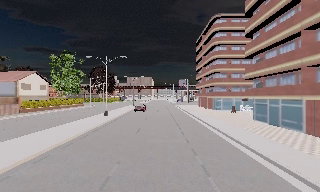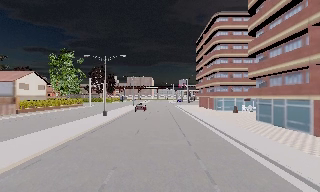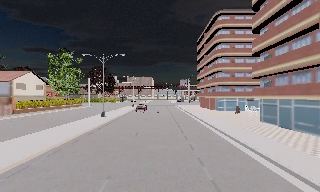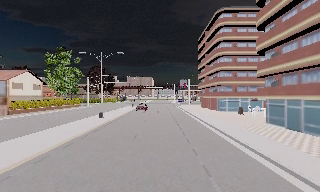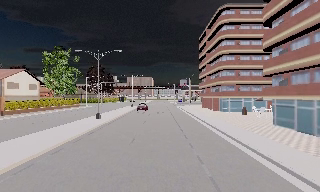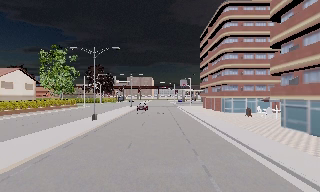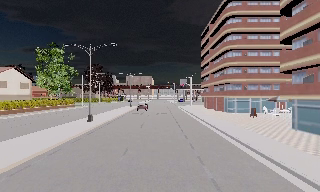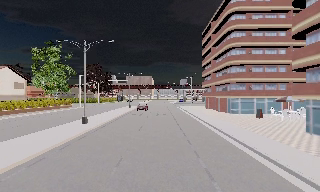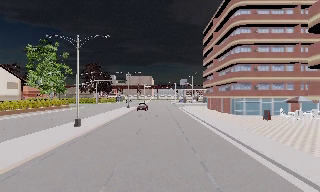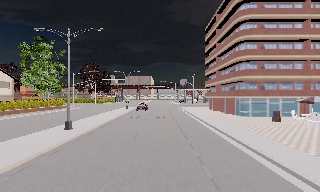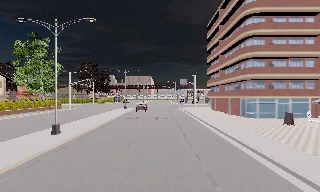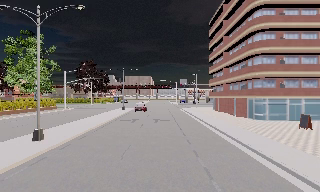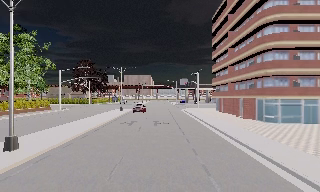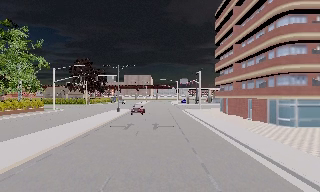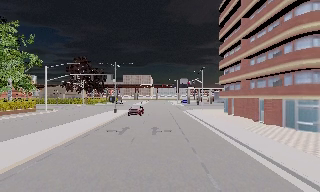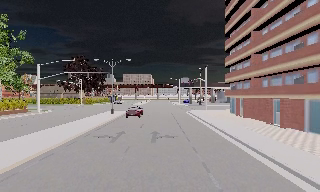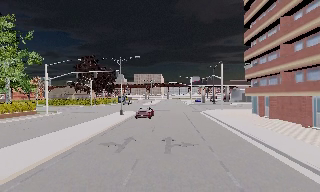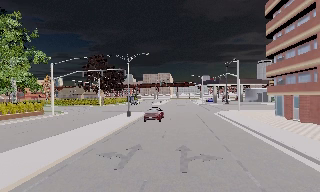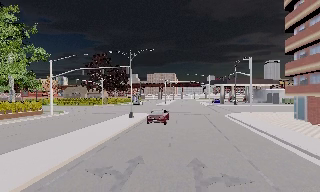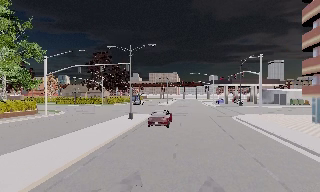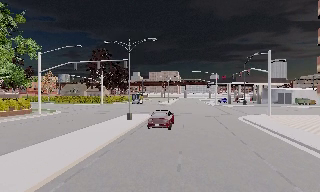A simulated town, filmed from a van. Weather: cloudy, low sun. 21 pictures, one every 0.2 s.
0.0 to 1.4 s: The camera travels forward, about 6 m, so what stands in front looms larger. It gains speed.
1.4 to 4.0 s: The camera travels forward, about 20 m, so what stands in front looms larger.
The film runs forward here.
